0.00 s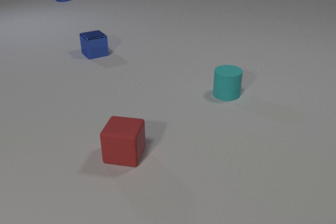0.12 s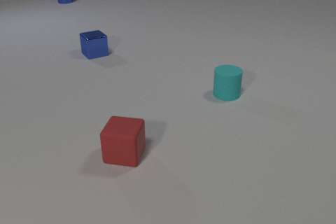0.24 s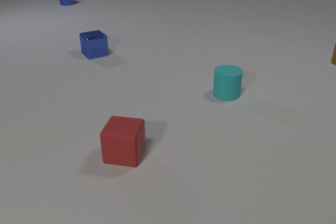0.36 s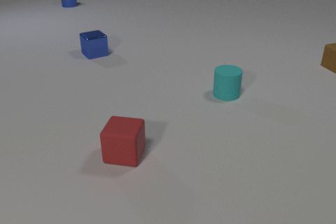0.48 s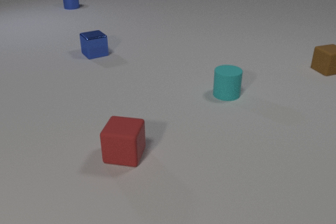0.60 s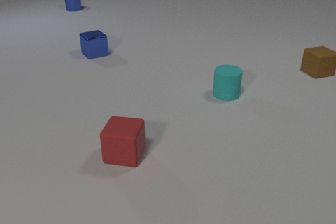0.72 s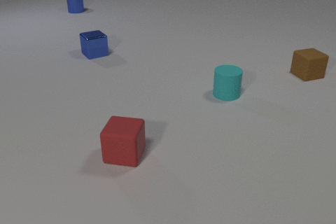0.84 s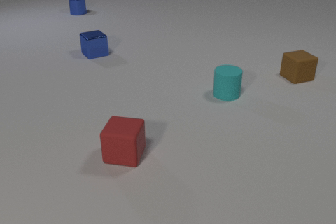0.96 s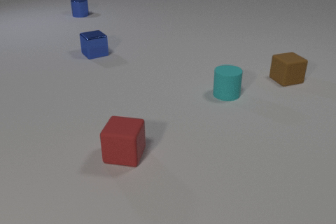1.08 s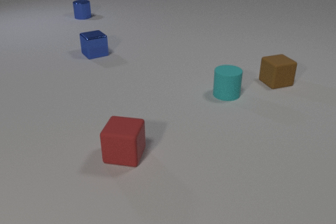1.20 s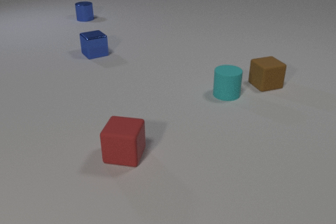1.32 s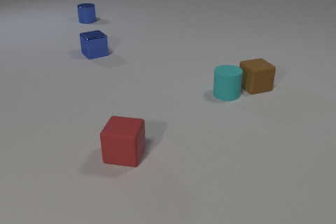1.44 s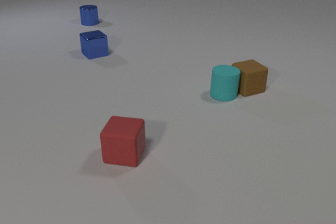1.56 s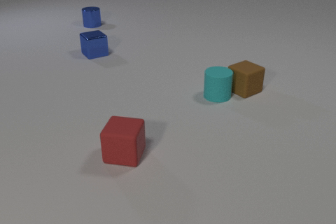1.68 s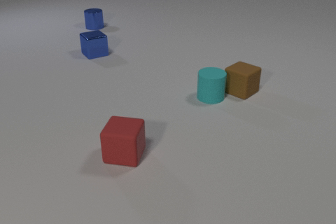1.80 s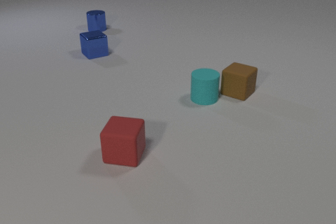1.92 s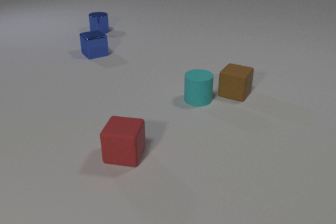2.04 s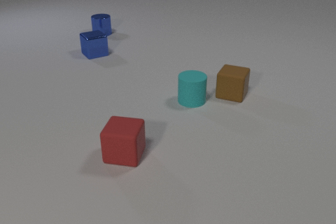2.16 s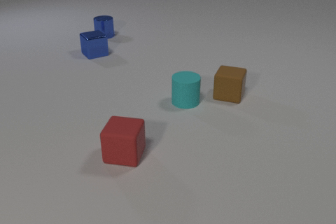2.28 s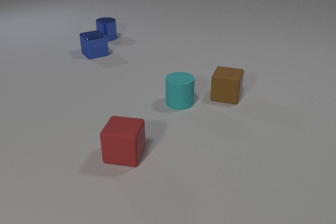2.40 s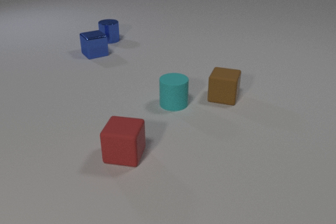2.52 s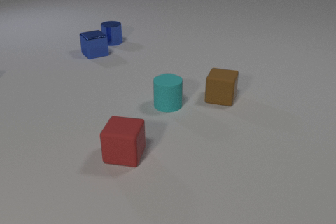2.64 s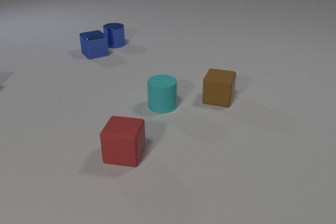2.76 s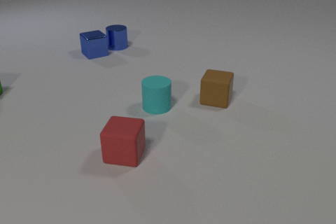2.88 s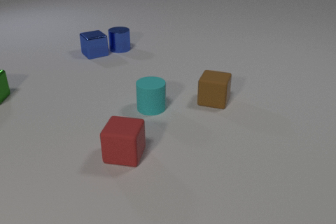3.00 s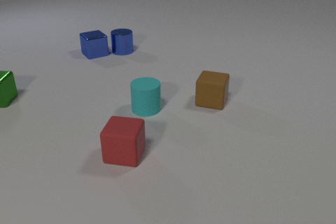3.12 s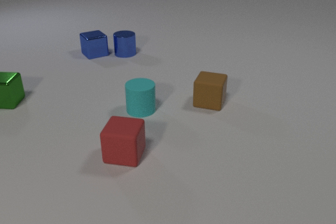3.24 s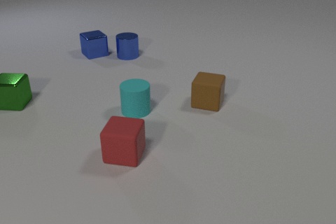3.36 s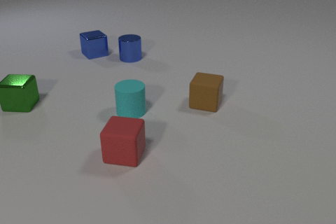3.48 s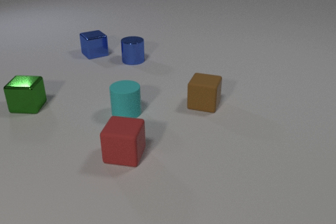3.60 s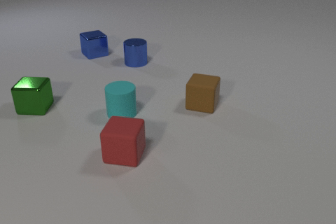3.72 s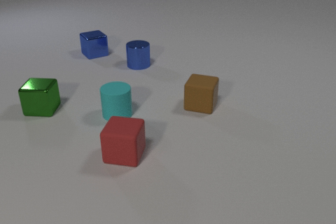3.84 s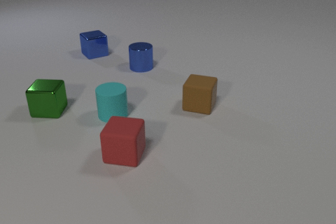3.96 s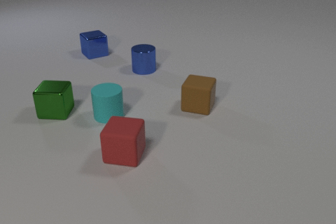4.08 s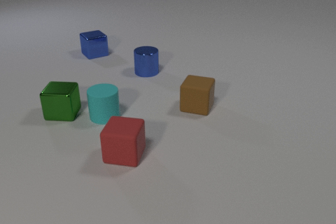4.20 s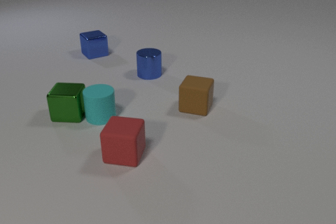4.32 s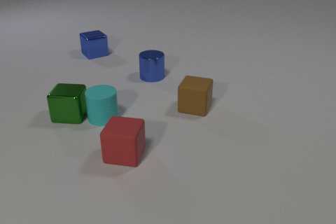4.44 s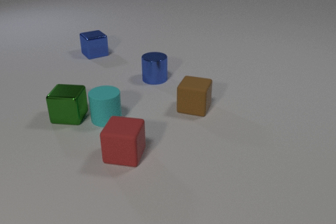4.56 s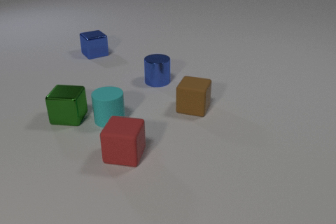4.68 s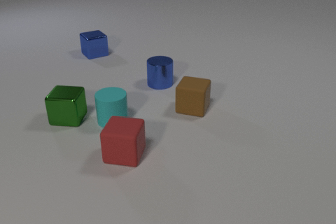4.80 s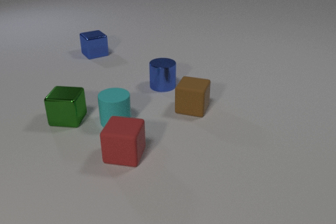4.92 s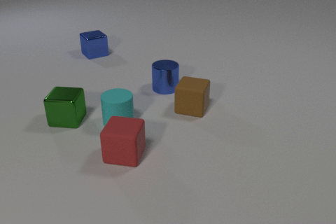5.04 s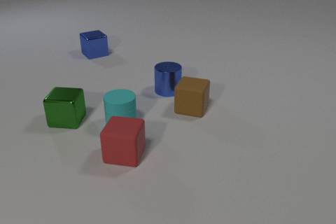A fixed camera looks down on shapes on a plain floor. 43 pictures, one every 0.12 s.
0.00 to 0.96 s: The brown rubber cube comes in at the right edge, slides toward the camera and to the left. The blue metal cylinder slides toward the camera.
0.96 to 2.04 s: The brown rubber cube slides to the left and toward the camera, spins counterclockwise seen from above by about 45 degrees, its near face sliding to the right. The cyan rubber cylinder slides to the left and toward the camera. The blue metal cylinder slides toward the camera. The brown rubber cube and the cyan rubber cylinder collide.
2.04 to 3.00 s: The brown rubber cube slides to the left and toward the camera. The cyan rubber cylinder slides to the left. The green metal cube comes in at the left edge, slides to the right and toward the camera. The blue metal cylinder slides toward the camera.
3.00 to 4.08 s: The brown rubber cube slides to the left and toward the camera. The cyan rubber cylinder slides to the left. The green metal cube slides to the right and toward the camera. The blue metal cylinder slides toward the camera and to the right.
4.08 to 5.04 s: The cyan rubber cylinder slides to the right and toward the camera. The green metal cube slides toward the camera. The blue metal cylinder slides toward the camera and to the right. The cyan rubber cylinder and the green metal cube collide.
What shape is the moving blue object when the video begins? cylinder.
What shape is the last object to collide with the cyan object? cube.
How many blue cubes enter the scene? 0.
